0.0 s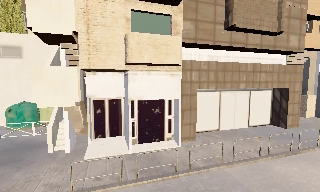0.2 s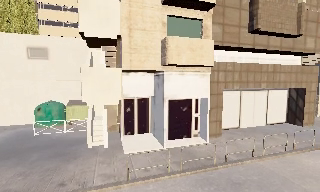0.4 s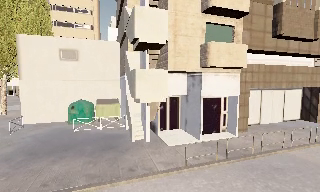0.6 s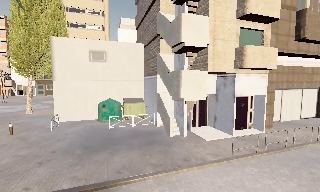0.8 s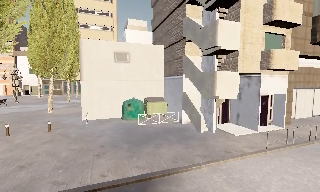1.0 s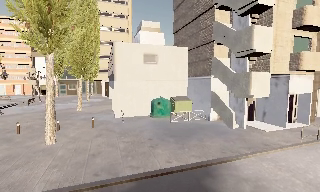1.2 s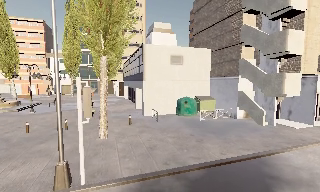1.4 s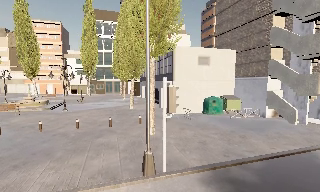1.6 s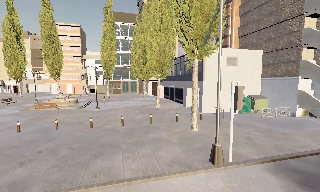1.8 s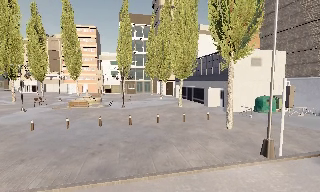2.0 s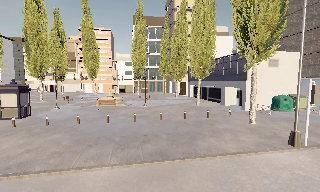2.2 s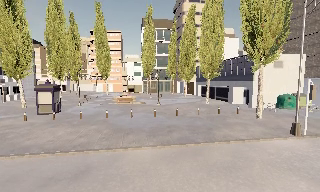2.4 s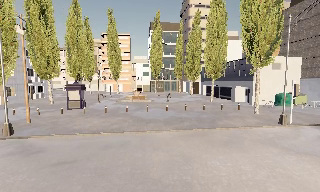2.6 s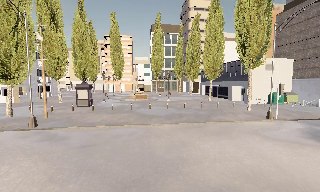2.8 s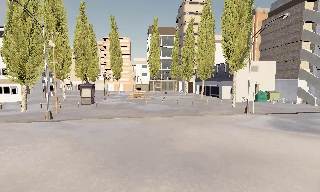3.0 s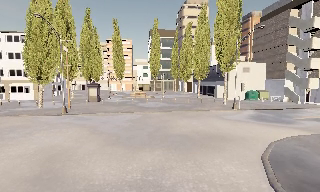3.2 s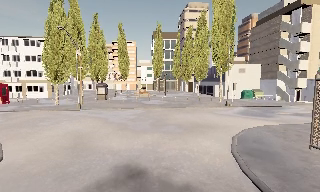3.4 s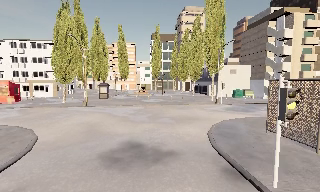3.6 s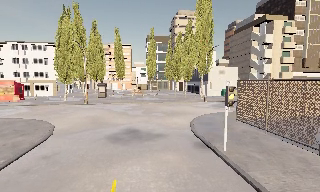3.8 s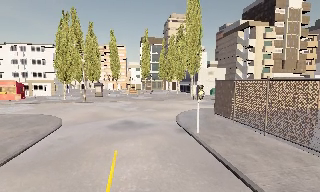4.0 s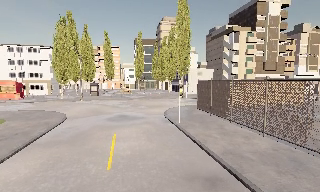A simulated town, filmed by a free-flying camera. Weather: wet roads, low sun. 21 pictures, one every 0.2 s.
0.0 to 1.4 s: The camera travels to its left, about 15 m, so close, fixed things drift to the right.
1.4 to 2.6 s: The camera travels backward and to its left, about 12 m, so what stands in front gets smaller.
2.6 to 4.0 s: The camera travels backward, about 16 m, so what stands in front gets smaller.
The film runs backward here.
